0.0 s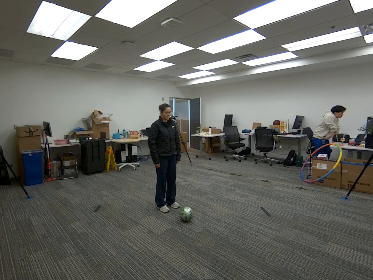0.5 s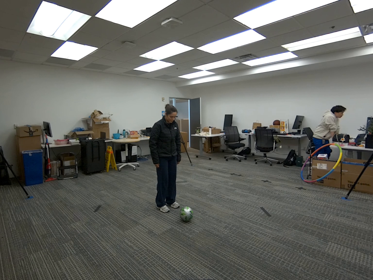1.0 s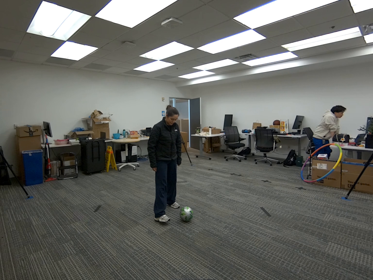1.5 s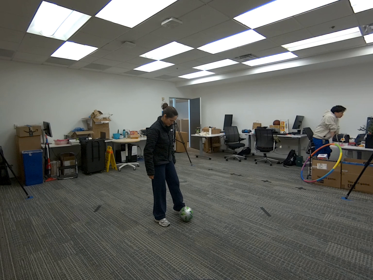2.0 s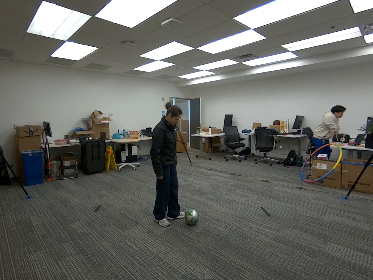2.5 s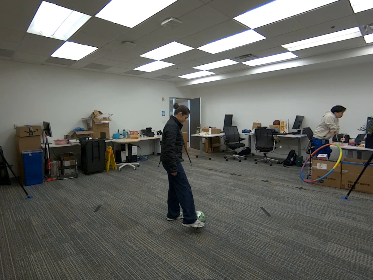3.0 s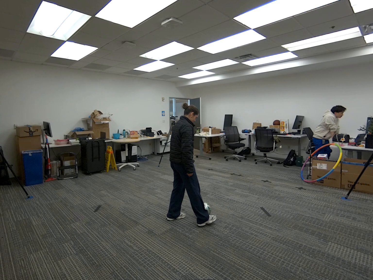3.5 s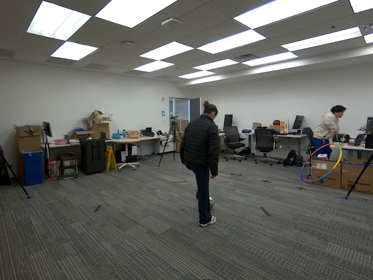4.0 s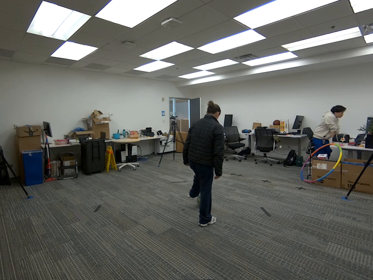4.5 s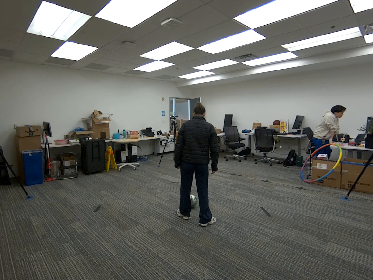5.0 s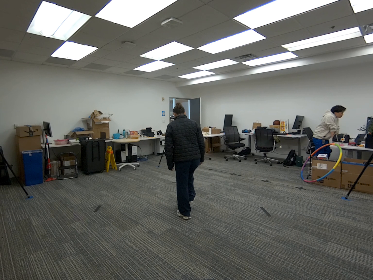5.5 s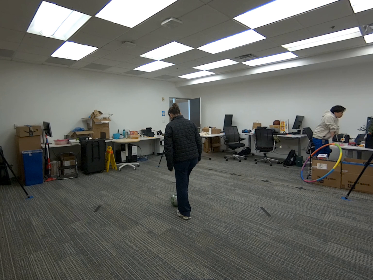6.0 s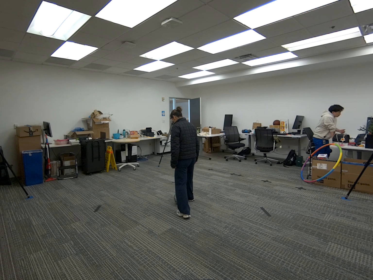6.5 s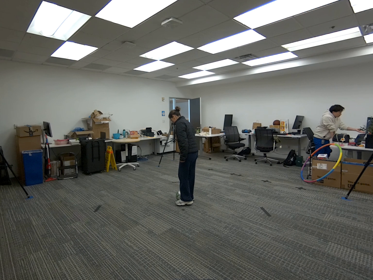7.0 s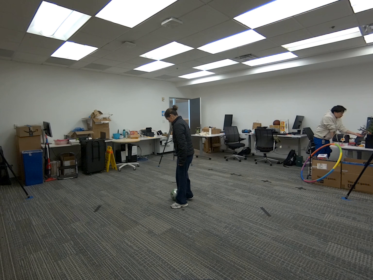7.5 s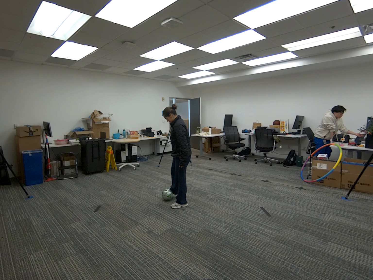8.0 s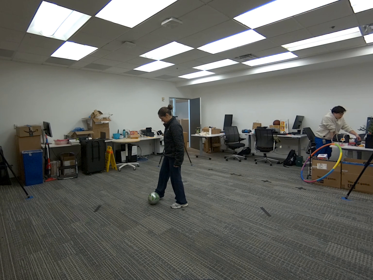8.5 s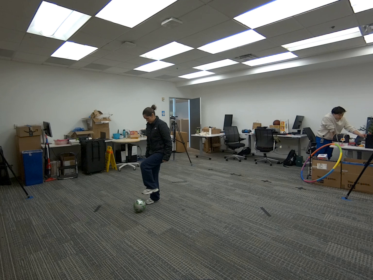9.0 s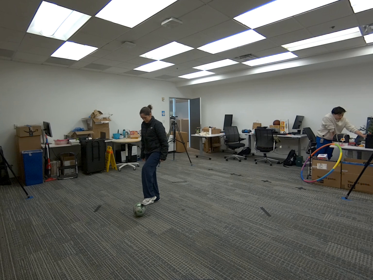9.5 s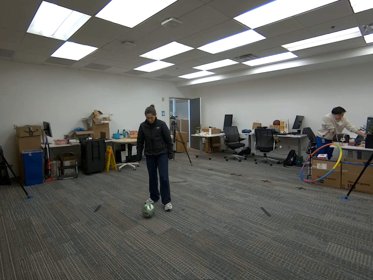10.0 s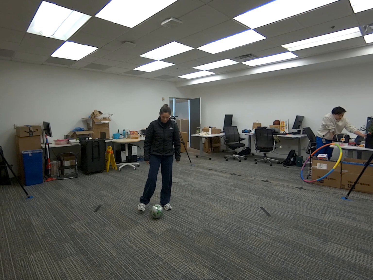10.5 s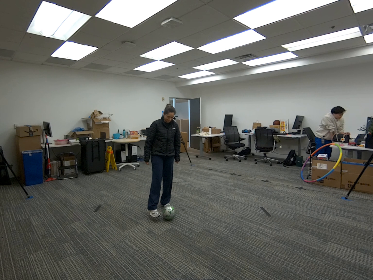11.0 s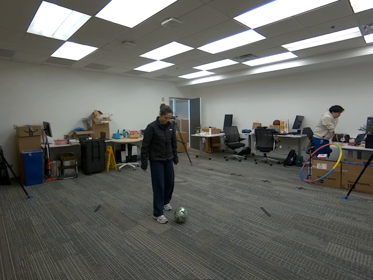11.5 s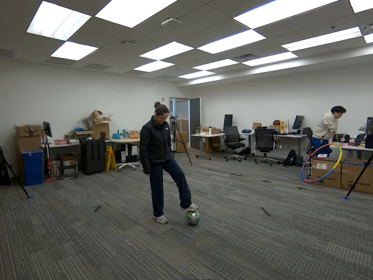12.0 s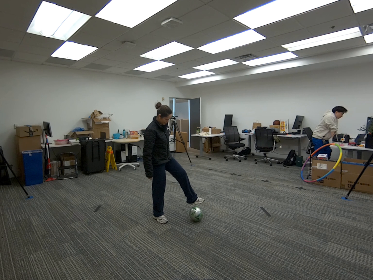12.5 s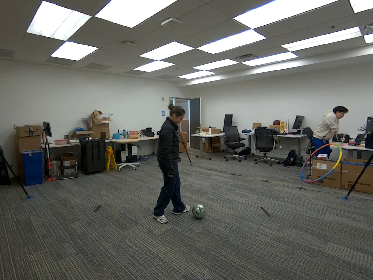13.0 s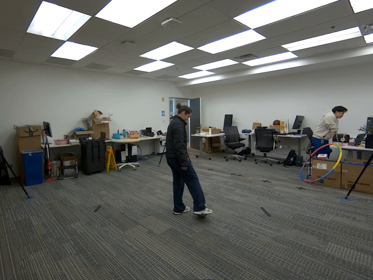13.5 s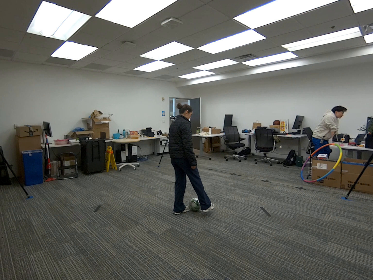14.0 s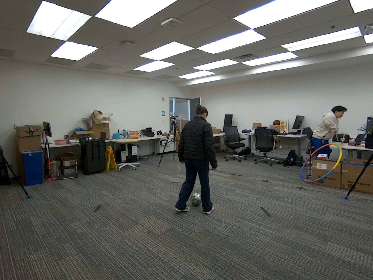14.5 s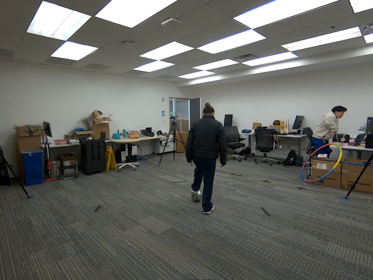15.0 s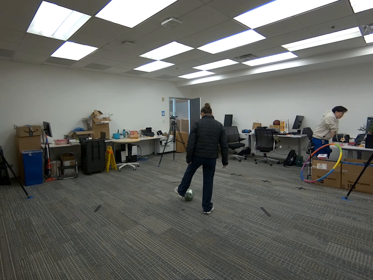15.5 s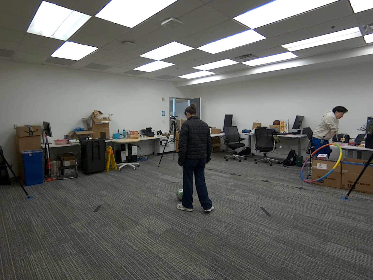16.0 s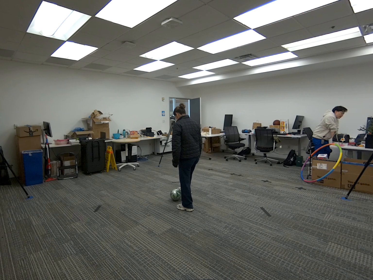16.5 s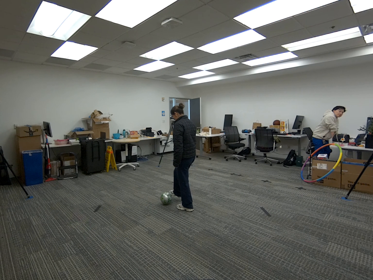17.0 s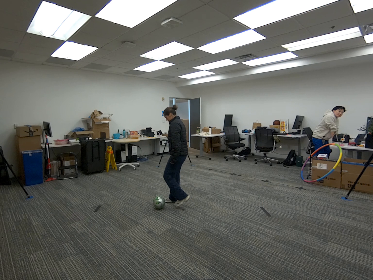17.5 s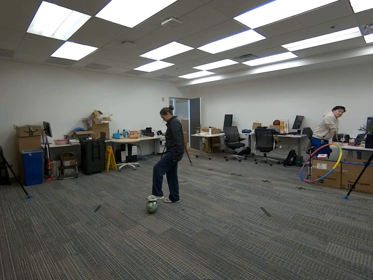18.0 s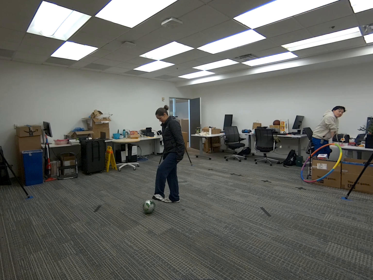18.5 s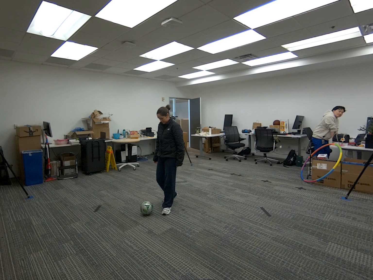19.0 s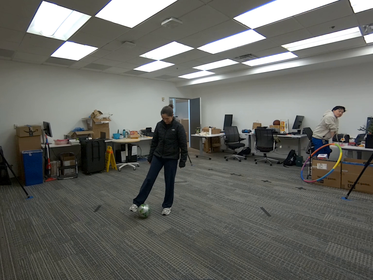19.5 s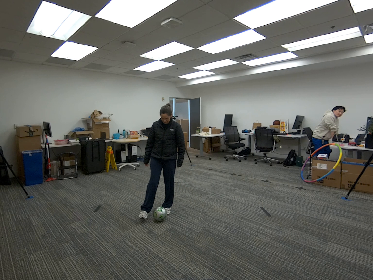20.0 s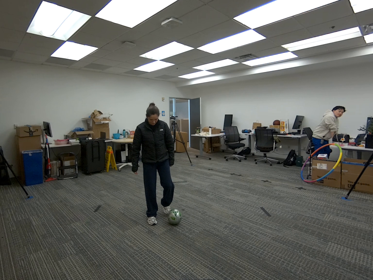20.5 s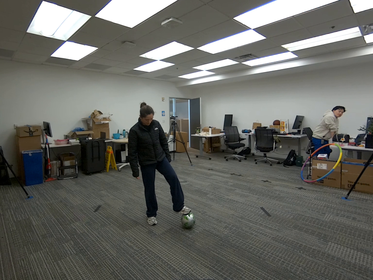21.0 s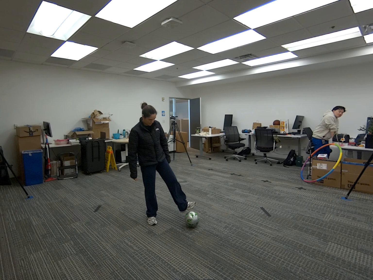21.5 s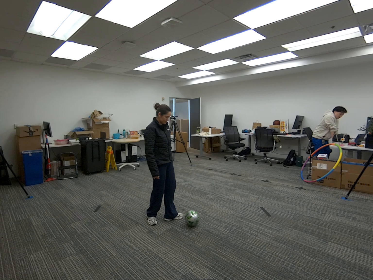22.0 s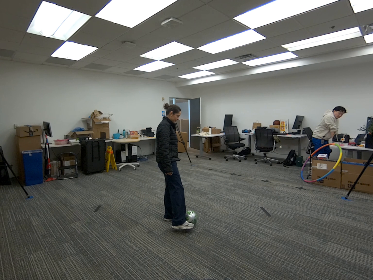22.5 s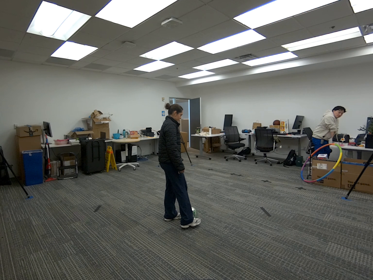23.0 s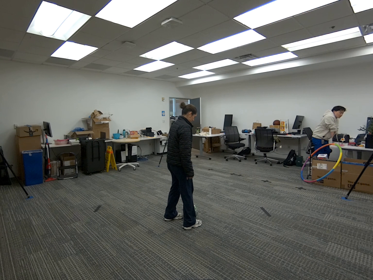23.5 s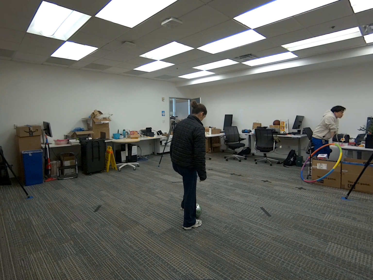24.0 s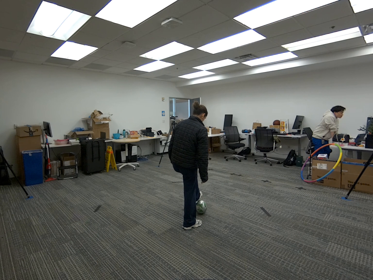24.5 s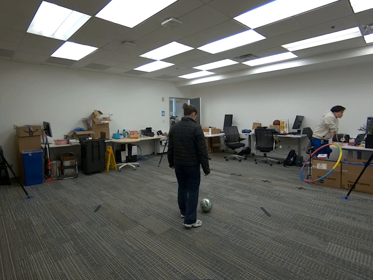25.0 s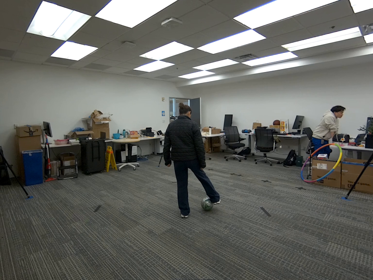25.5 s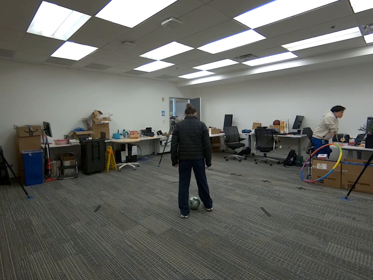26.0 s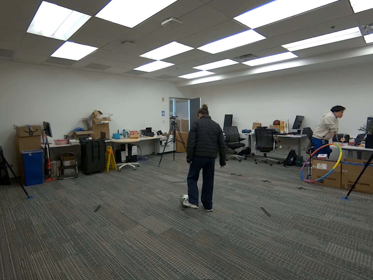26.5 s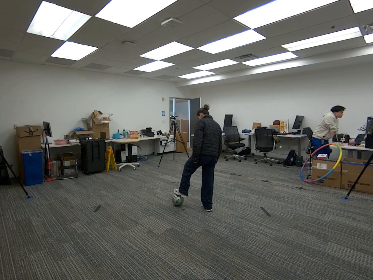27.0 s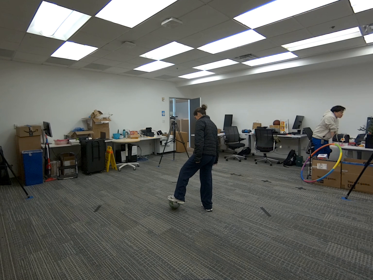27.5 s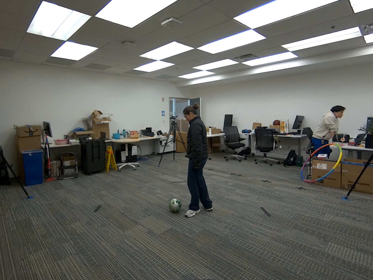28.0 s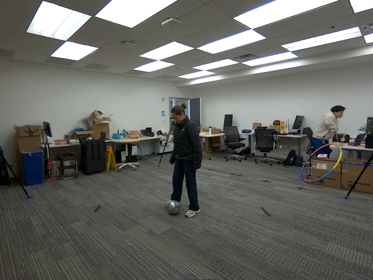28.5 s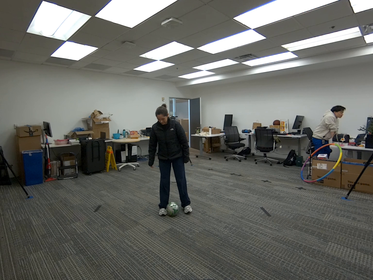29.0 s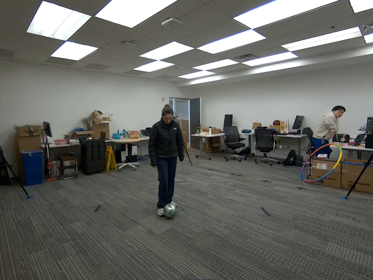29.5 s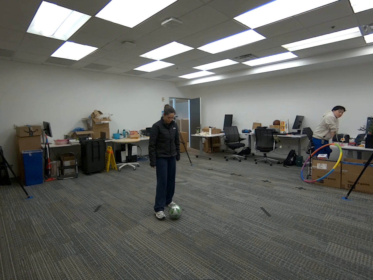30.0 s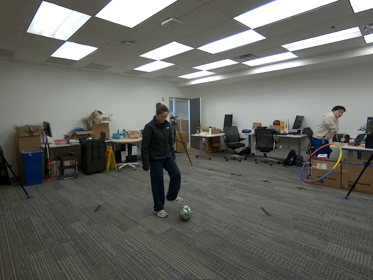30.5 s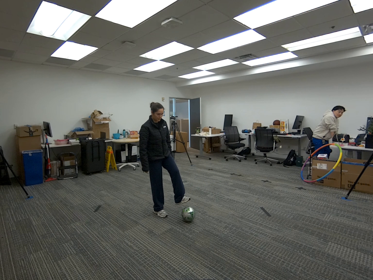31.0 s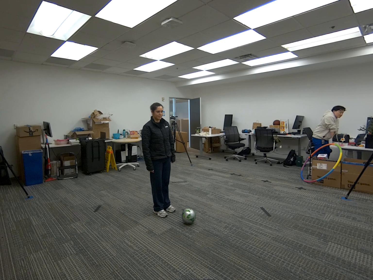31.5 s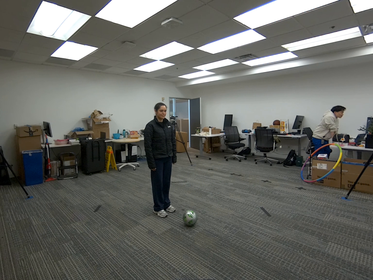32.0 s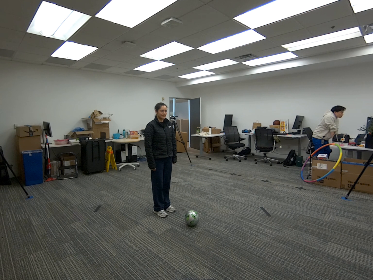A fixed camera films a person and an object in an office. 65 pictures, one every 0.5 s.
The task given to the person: Walk over to the soccer ball and interact with the soccer ball using your both feet.
